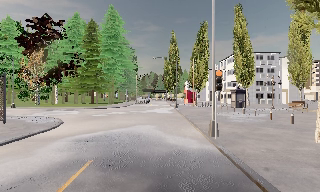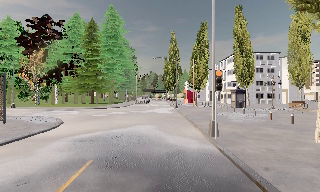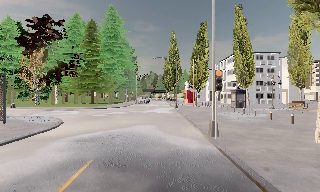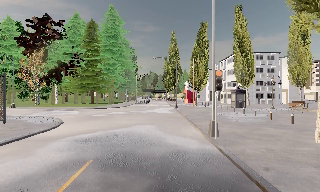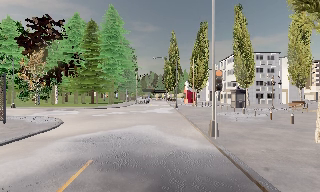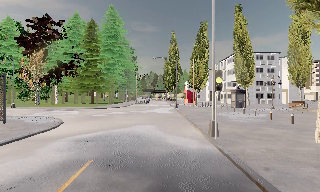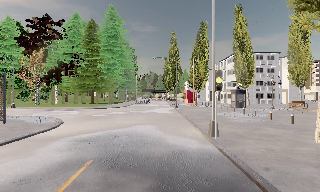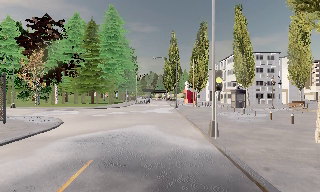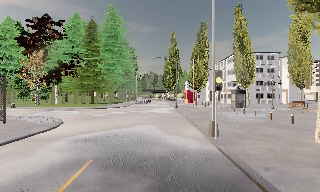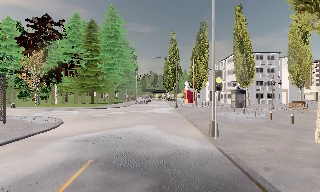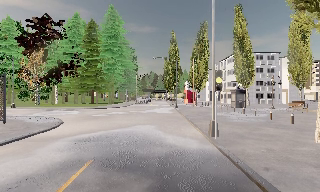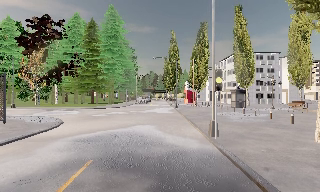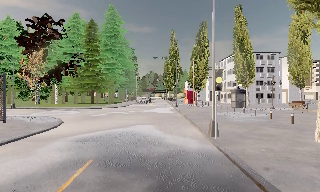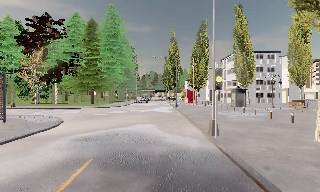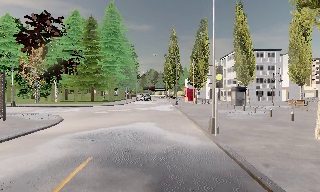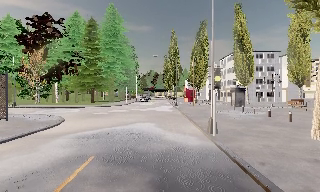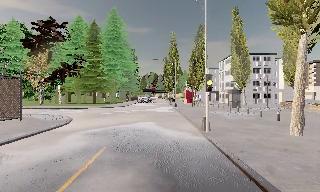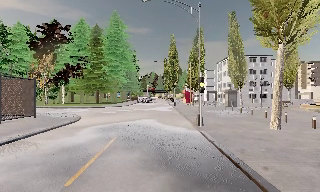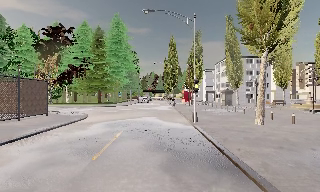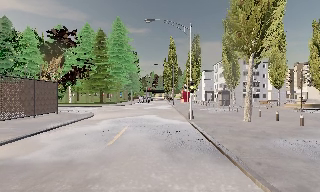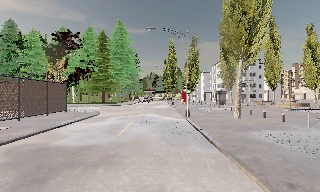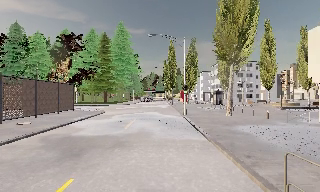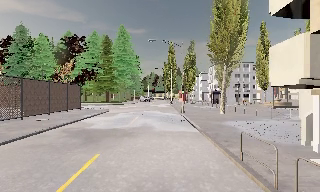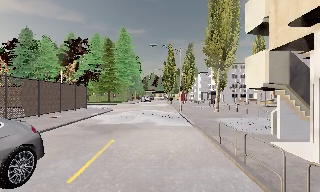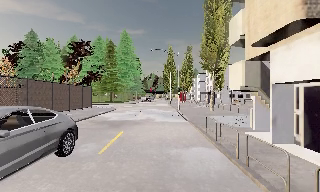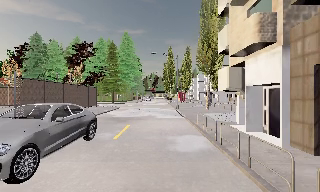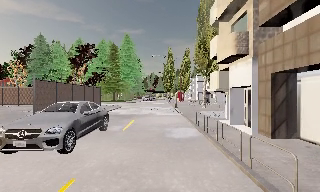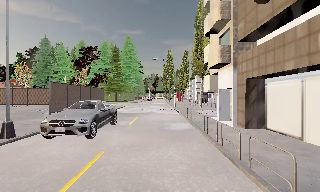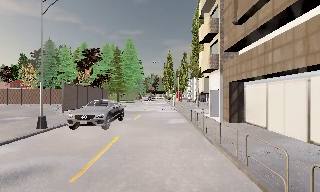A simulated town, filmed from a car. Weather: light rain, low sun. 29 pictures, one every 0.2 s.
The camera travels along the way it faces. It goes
backward.
0.0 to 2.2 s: The camera keeps its place and its aim.
2.2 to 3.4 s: The camera travels backward, about 2.5 m, so what stands in front gets smaller. It gains speed.
3.4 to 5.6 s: The camera travels backward, about 18 m, so what stands in front gets smaller.
The film runs backward here.
